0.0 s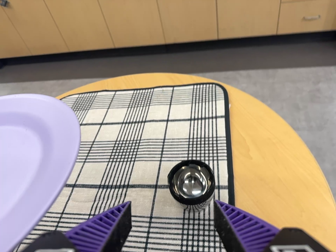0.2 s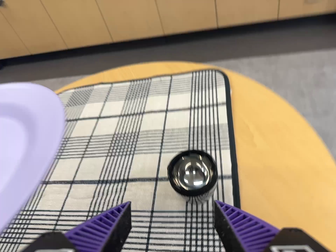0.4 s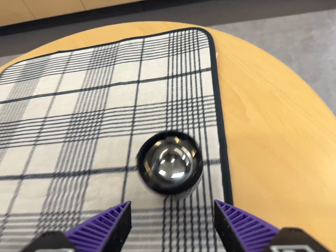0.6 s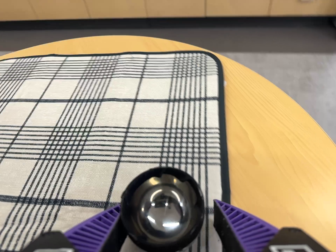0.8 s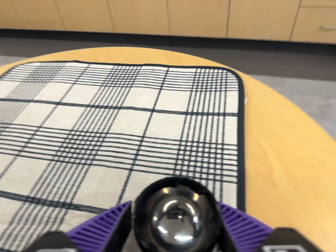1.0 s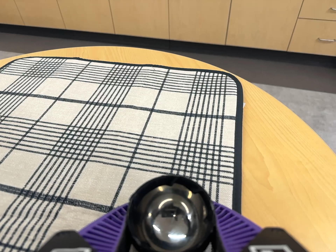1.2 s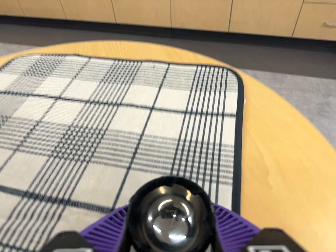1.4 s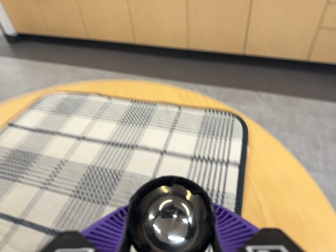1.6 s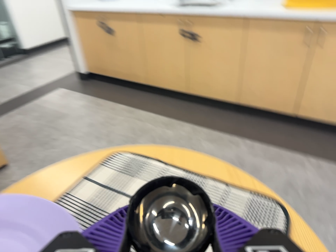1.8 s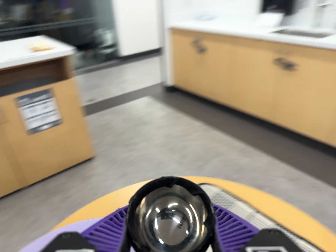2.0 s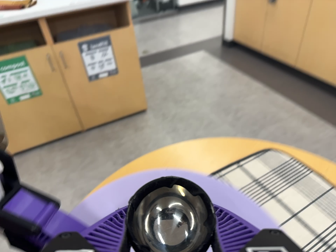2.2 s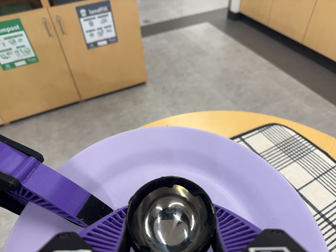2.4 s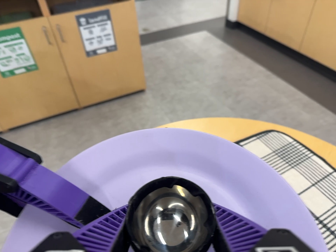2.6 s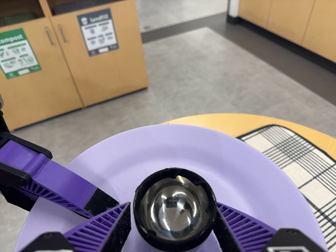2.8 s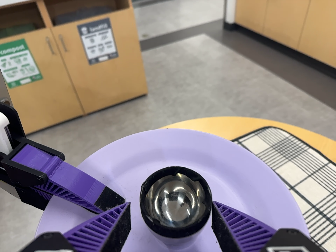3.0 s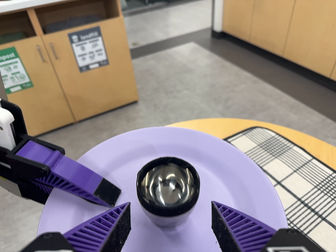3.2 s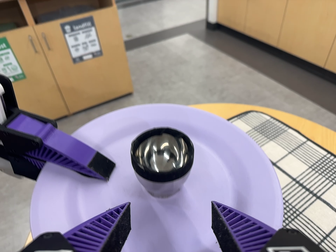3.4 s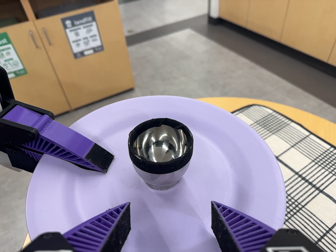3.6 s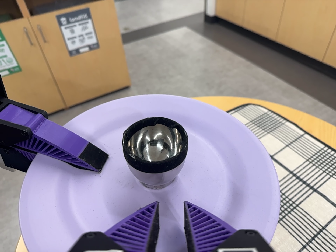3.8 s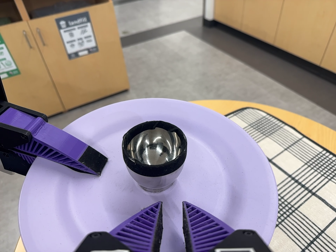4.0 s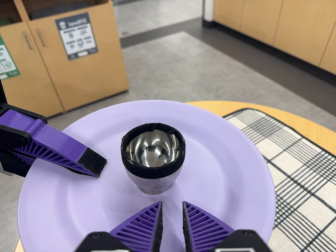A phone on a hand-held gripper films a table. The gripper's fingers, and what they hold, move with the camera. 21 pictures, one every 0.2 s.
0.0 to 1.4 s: The camera travels forward and toward the top of its view, about 14 cm, so what stands in front looms larger. It rolls about its line of sight by about 10 degrees, and the scene rotates clockwise.
1.4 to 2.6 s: The camera swings to its left by about 35 degrees, and the scene slides to the right. It travels to its left and toward the top of its view, about 20 cm, so close, fixed things drift to the right. It rolls about its line of sight by about 25 degrees, and the scene rotates clockwise.
2.6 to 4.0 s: The camera travels toward the bottom of its view and backward, about 7 cm, so close, fixed things drift upward.
The film runs backward here.
